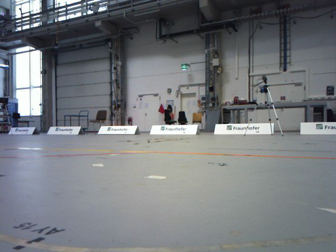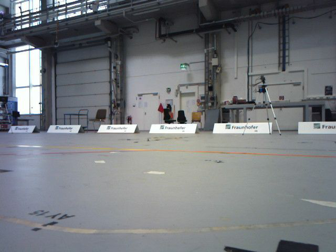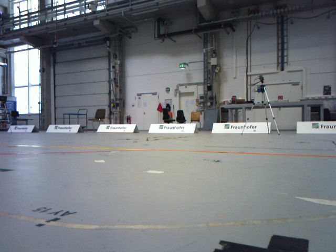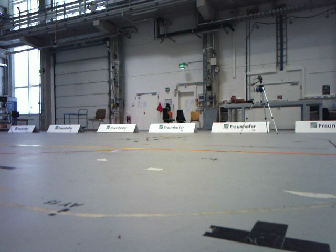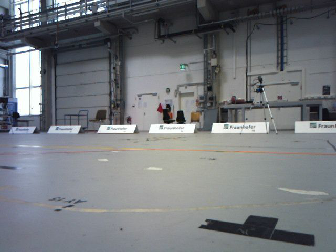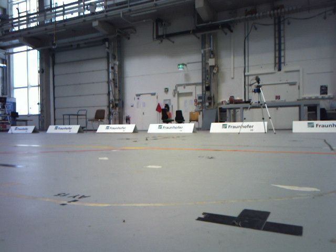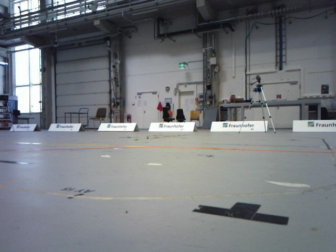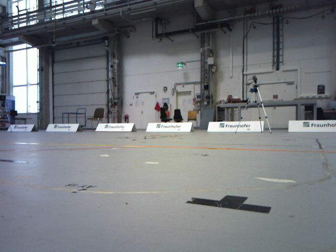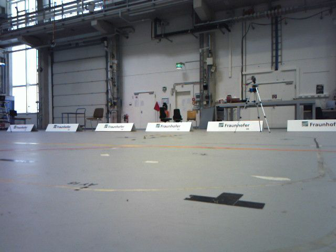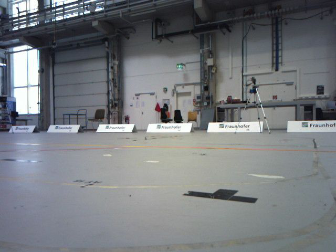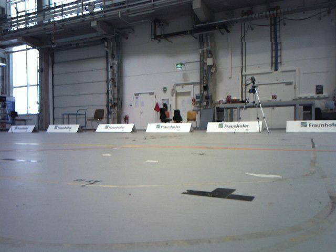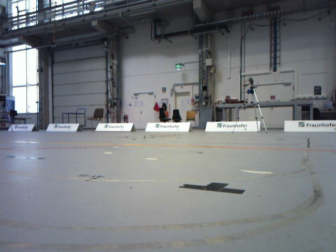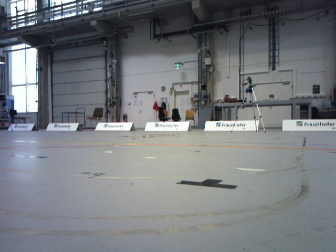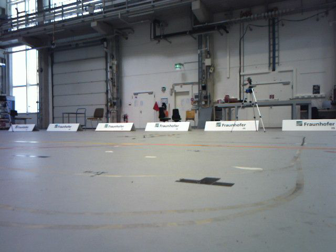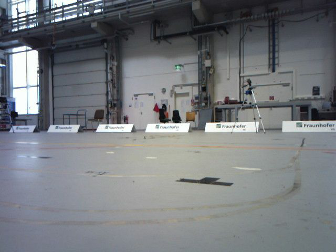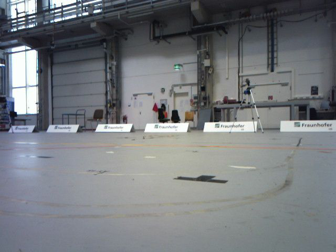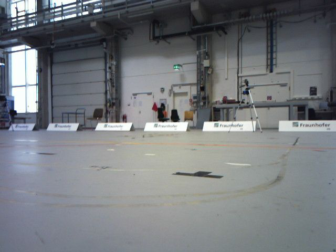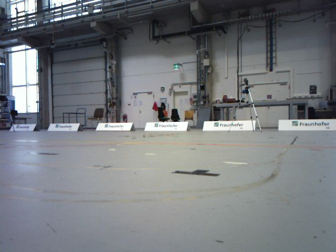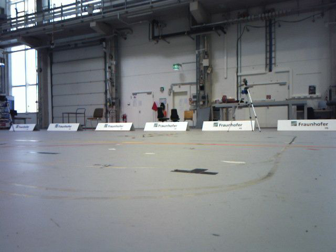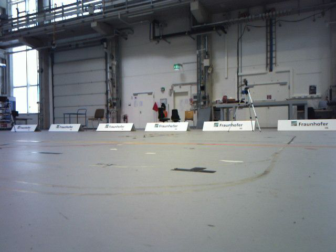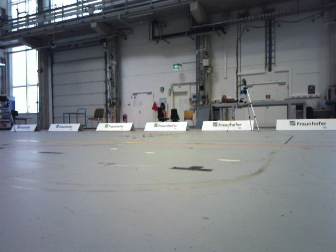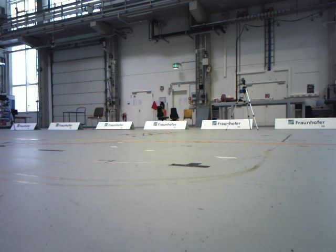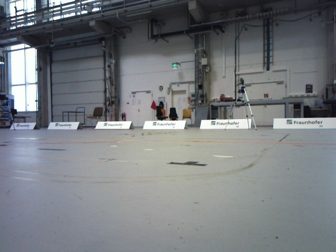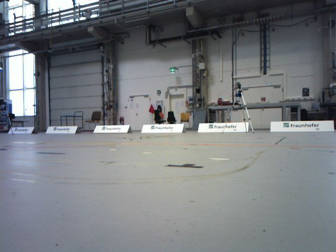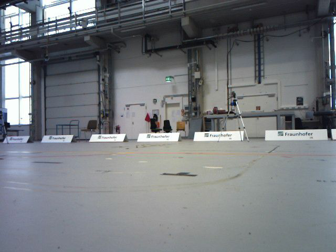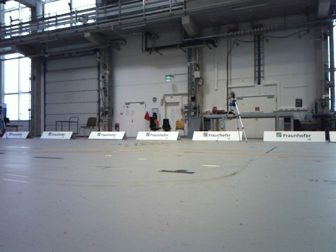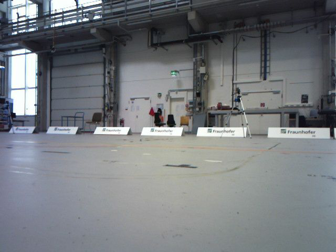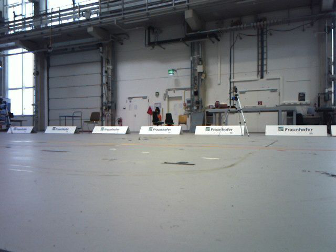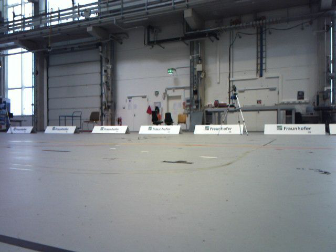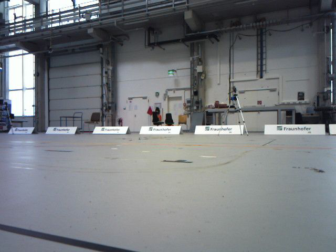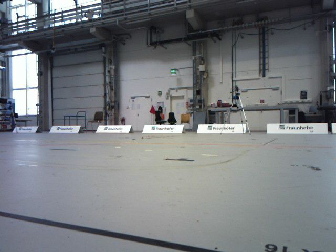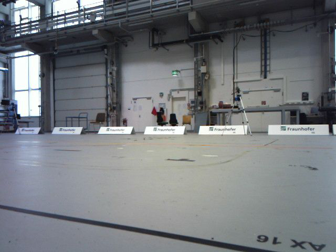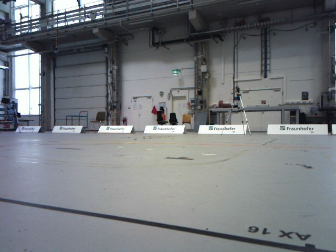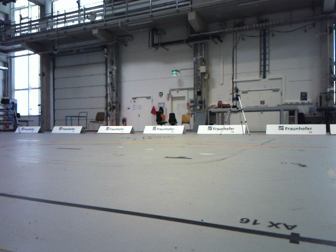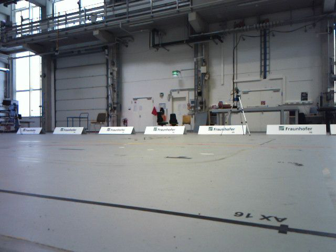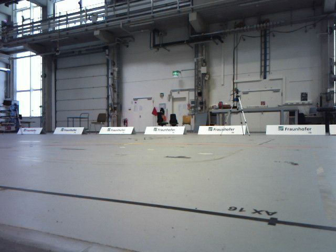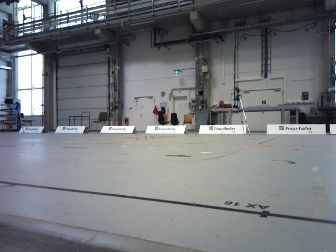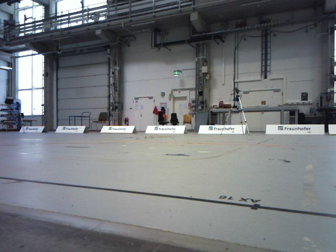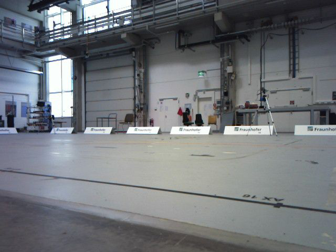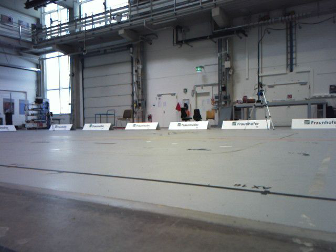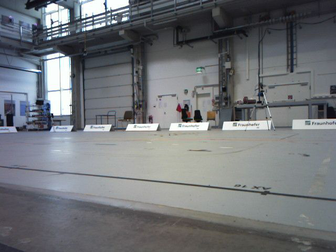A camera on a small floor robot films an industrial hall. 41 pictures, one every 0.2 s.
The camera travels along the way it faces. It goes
backward.
0.0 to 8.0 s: The camera travels backward, about 1.6 m, so what stands in front gets smaller.
The film runs backward here.
